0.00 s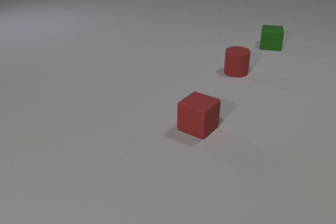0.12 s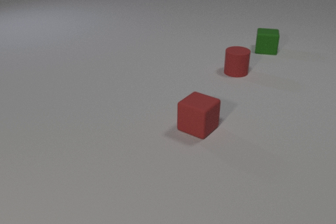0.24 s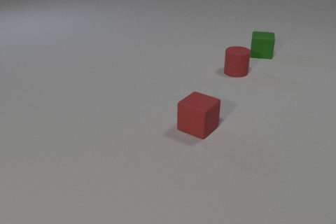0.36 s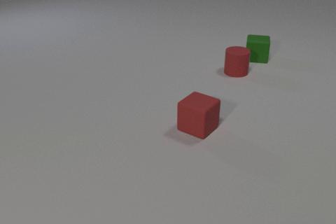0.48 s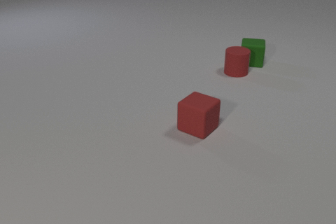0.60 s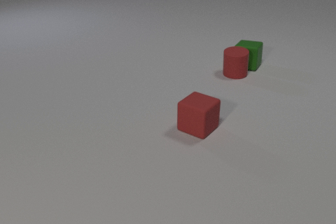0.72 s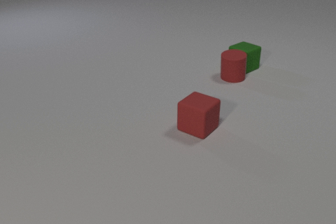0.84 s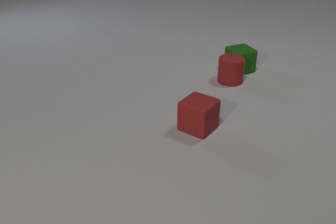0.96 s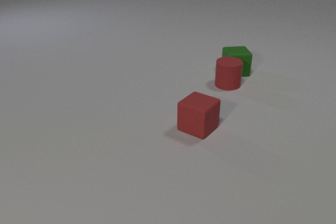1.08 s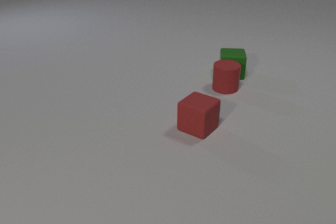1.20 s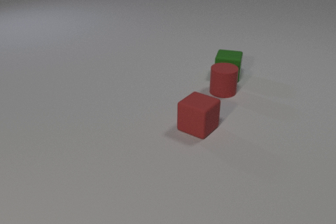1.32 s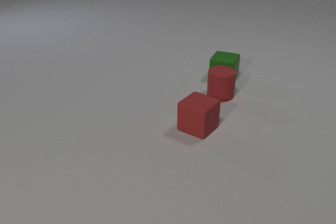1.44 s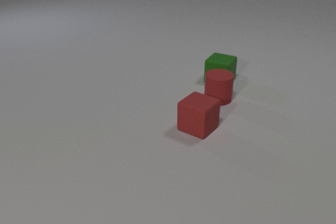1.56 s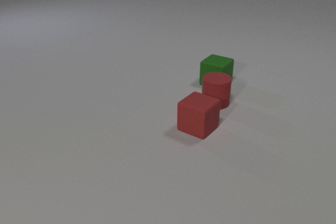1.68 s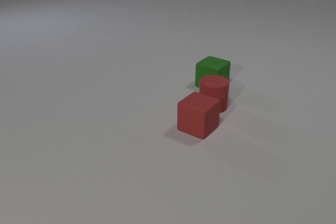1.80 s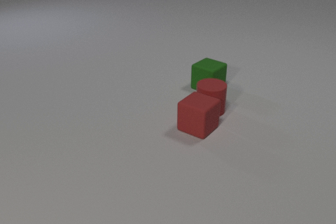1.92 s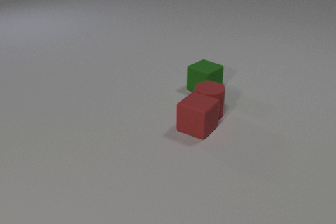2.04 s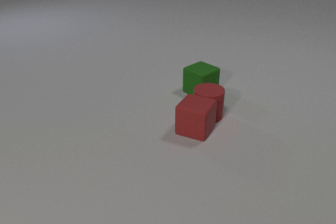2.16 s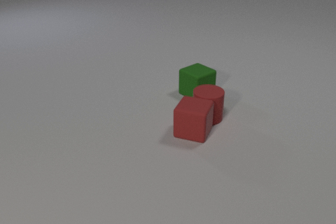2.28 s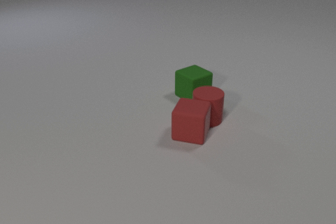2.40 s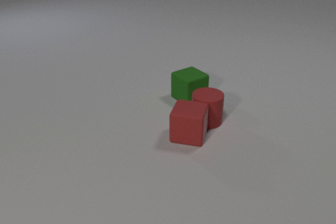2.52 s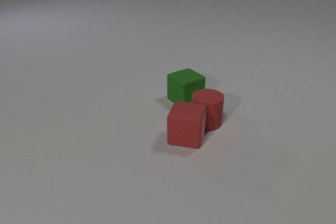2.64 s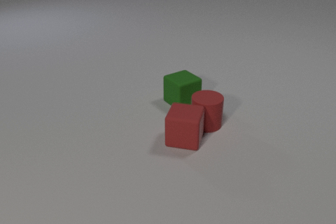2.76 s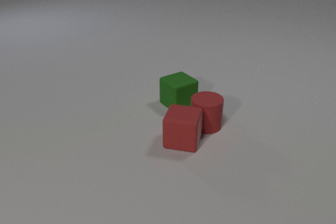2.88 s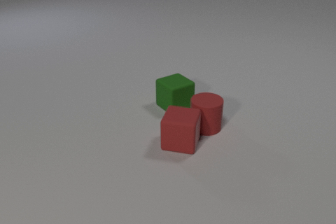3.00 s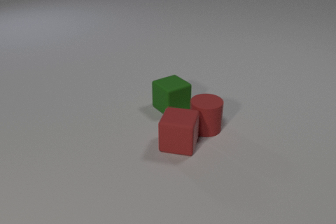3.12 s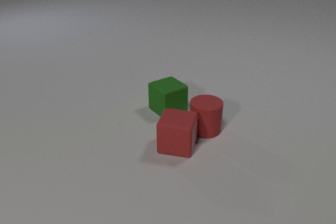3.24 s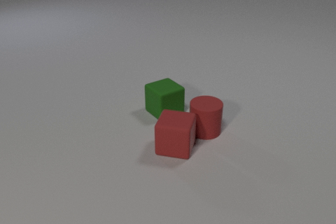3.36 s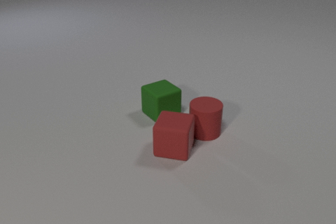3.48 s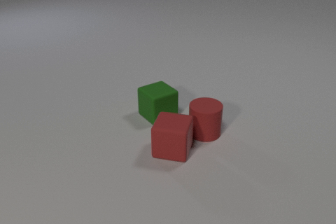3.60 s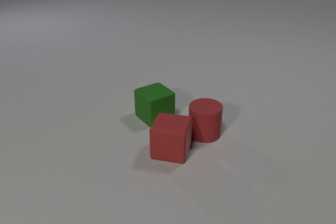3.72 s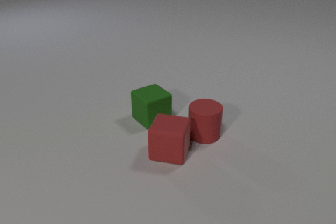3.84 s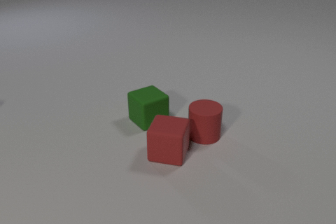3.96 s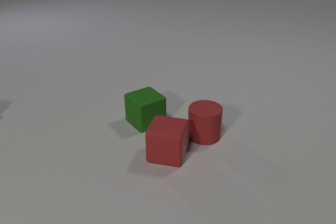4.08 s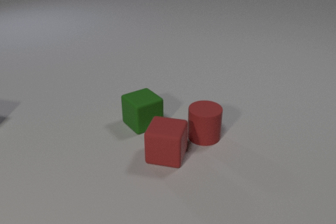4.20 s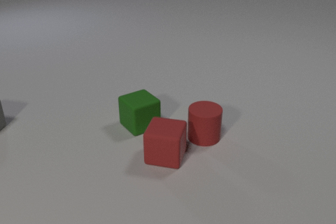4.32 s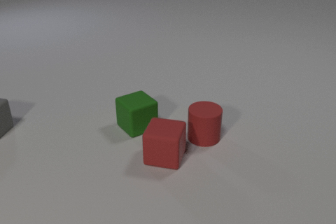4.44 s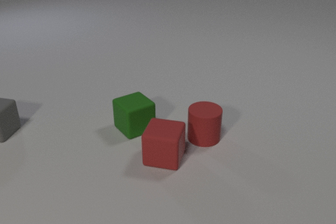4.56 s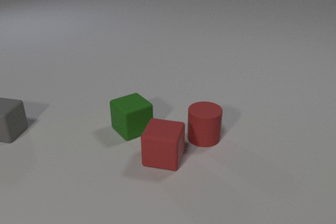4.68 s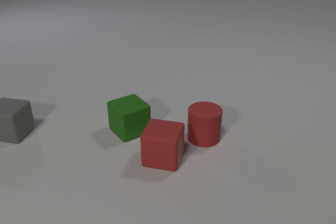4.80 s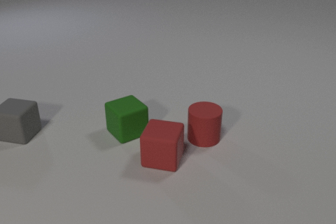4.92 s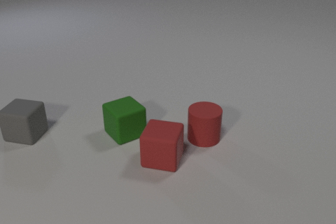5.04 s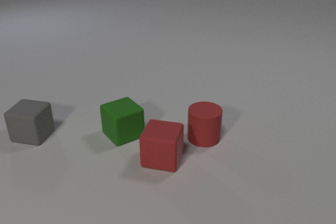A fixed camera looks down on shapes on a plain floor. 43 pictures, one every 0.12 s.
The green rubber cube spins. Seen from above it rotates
clockwise.
The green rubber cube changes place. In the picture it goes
toward the camera.
0.00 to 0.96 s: The green rubber cube slides toward the camera and to the left, spins so that its near face slides to the left, clockwise seen from above. The red rubber cylinder slides toward the camera. The green rubber cube and the red rubber cylinder collide.
0.96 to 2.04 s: The green rubber cube slides toward the camera and to the left, spins so that its near face slides to the left, clockwise seen from above. The red rubber cylinder slides toward the camera. The red rubber cylinder and the red rubber cube collide.
2.04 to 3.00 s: The green rubber cube slides toward the camera and to the left. The red rubber cylinder slides toward the camera. The red rubber cube slides toward the camera and to the left.
3.00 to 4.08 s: The green rubber cube slides toward the camera and to the left. The red rubber cylinder slides toward the camera. The red rubber cube slides toward the camera and to the left.
4.08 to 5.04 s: The green rubber cube slides to the left and toward the camera. The gray rubber cube comes in at the left edge, slides to the right and toward the camera.
What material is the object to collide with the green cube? rubber.
What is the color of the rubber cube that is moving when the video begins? green.
How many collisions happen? 2.
